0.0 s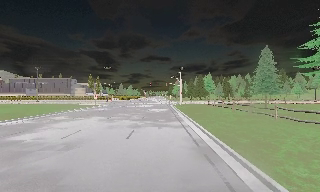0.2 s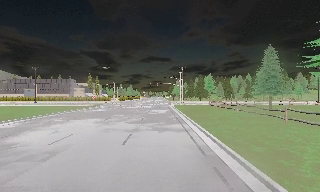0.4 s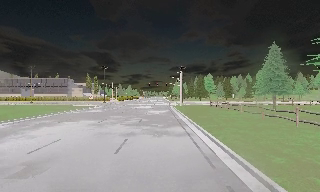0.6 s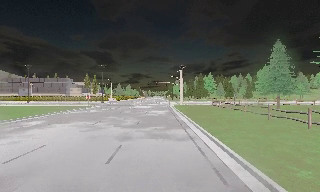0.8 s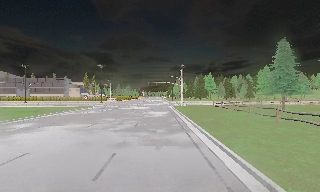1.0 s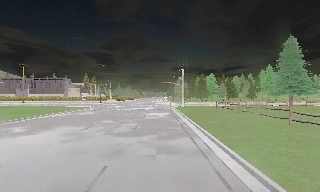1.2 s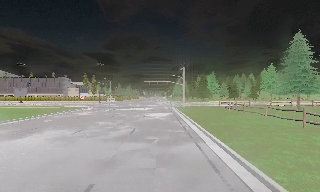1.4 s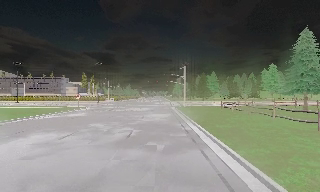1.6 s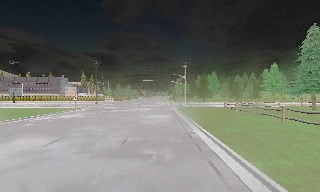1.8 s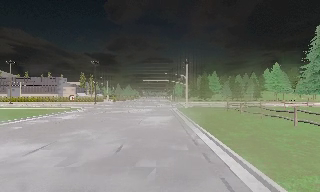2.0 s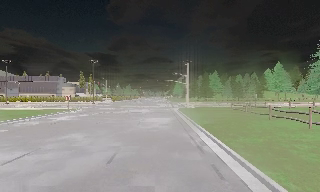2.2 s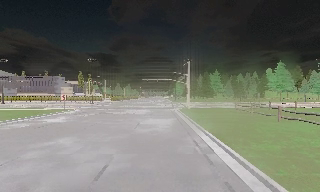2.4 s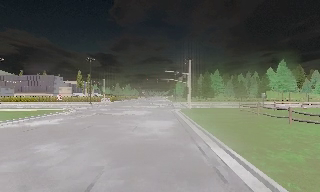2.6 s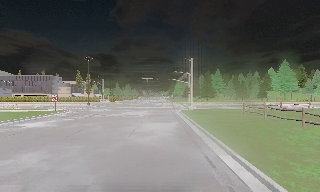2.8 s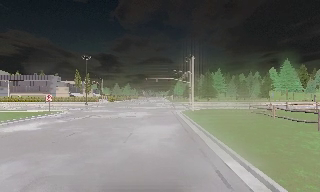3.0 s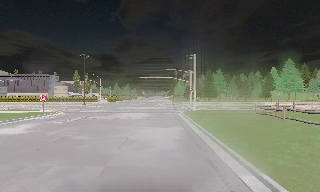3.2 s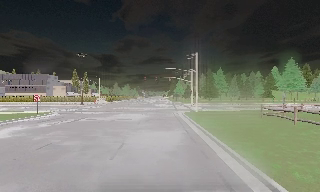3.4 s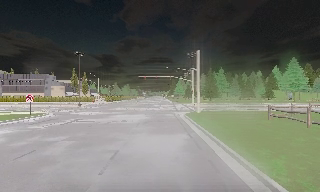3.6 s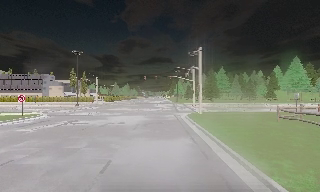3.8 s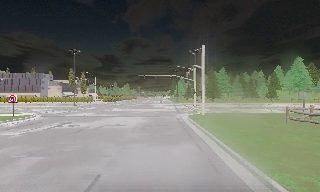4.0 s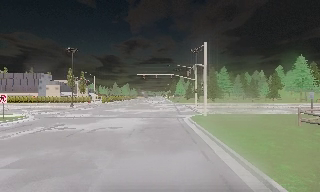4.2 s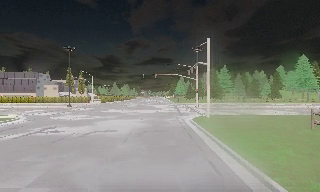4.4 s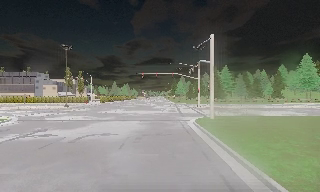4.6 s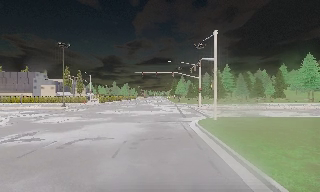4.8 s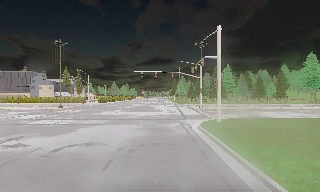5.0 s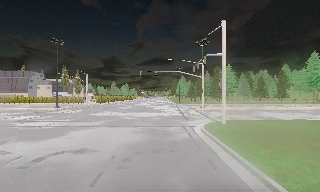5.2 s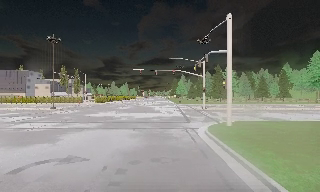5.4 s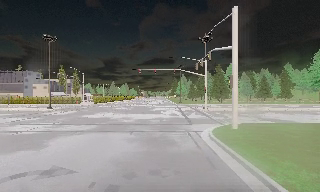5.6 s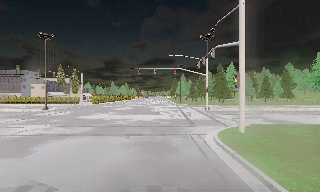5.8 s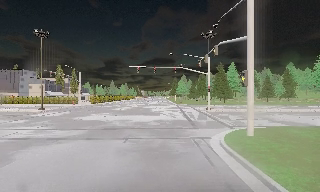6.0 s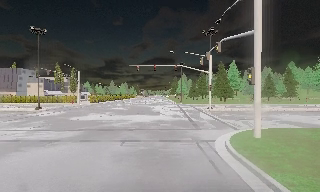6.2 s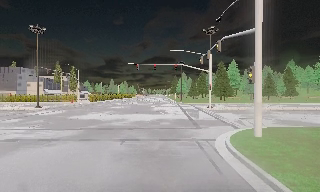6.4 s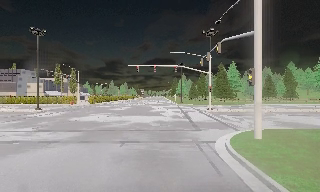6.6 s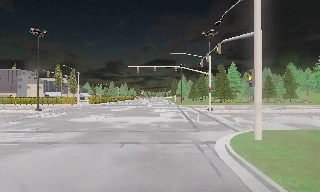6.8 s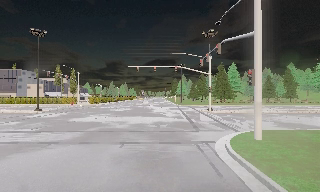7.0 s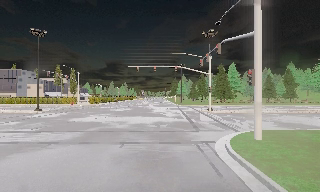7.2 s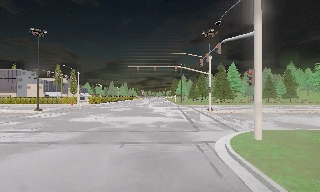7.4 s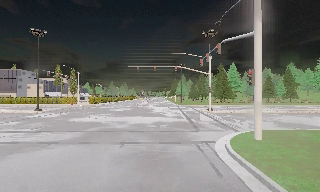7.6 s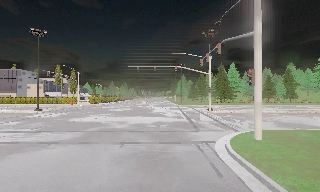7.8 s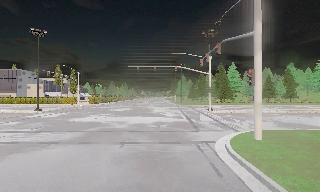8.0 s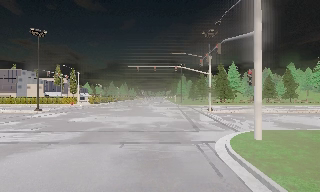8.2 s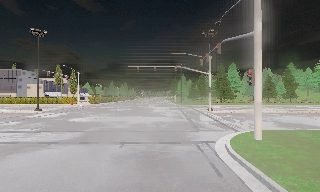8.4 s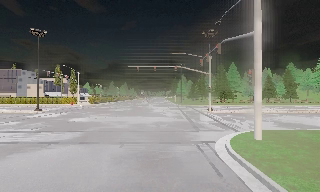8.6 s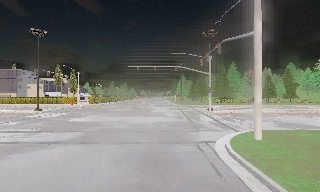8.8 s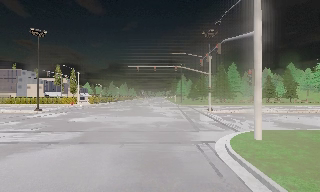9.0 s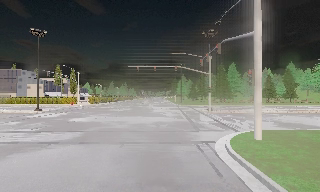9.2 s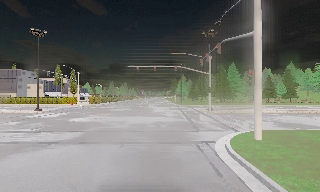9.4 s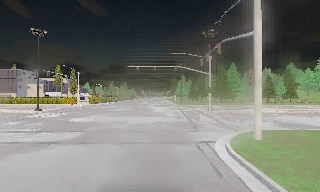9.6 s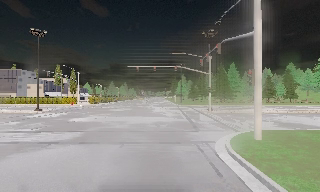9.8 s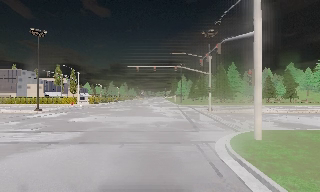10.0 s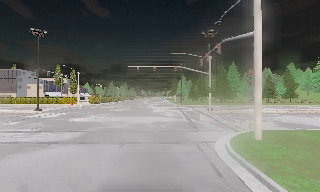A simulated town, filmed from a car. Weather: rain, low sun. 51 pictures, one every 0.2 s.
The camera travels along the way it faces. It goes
forward.
0.0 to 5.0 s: The camera travels forward, about 25 m, so what stands in front looms larger.
5.0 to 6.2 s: The camera travels forward, about 4.5 m, so what stands in front looms larger. It loses speed.
6.2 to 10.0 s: The camera keeps its place and its aim.
The film runs forward here.
